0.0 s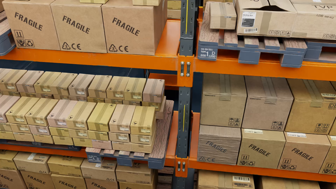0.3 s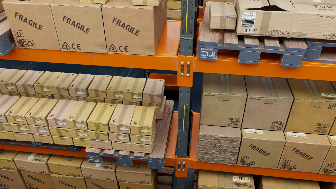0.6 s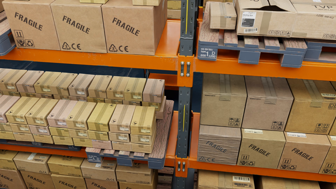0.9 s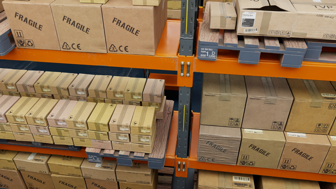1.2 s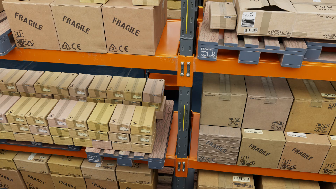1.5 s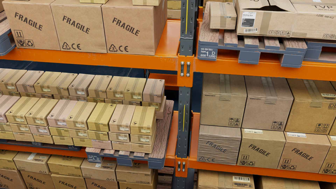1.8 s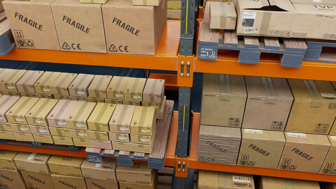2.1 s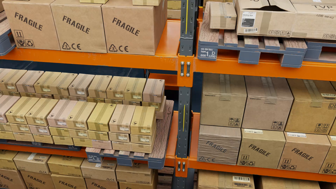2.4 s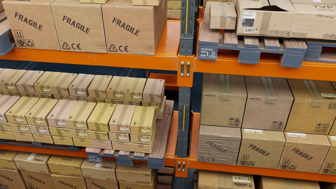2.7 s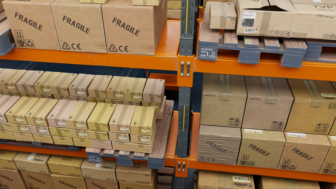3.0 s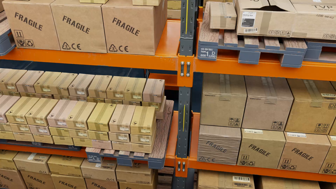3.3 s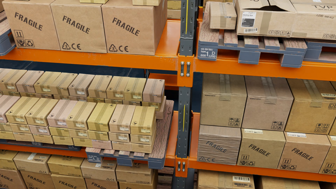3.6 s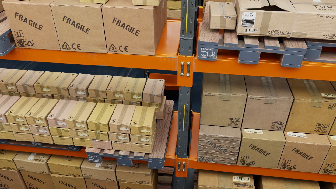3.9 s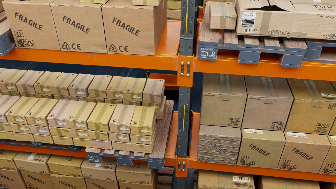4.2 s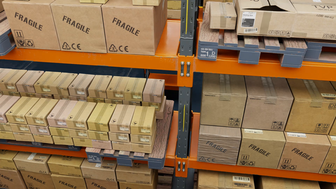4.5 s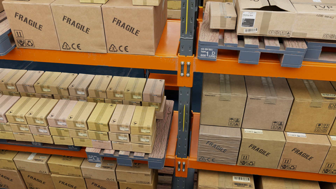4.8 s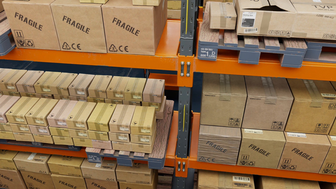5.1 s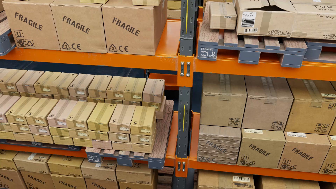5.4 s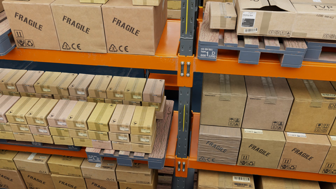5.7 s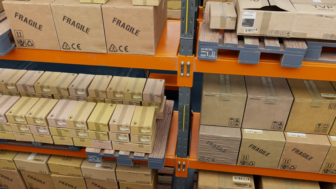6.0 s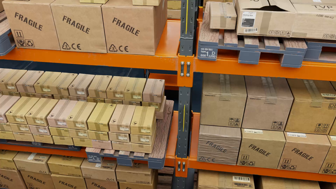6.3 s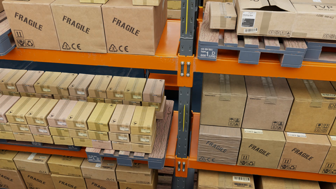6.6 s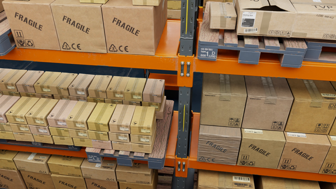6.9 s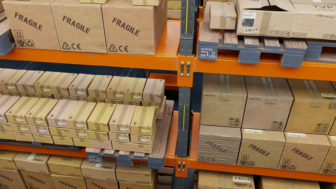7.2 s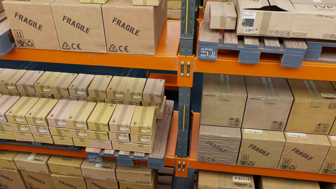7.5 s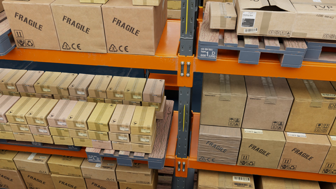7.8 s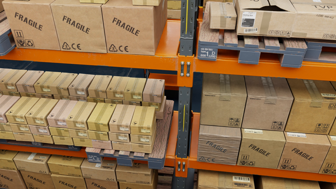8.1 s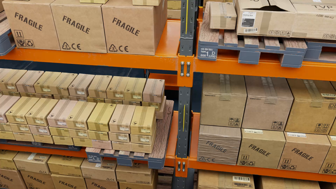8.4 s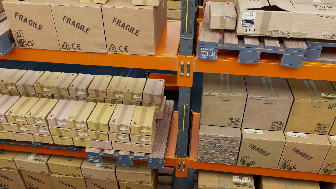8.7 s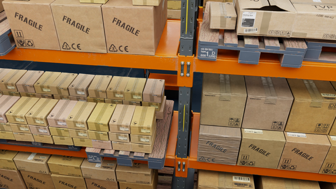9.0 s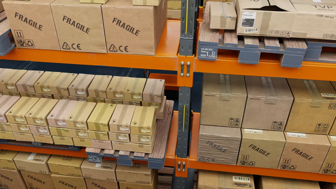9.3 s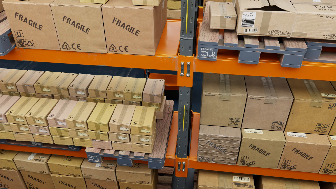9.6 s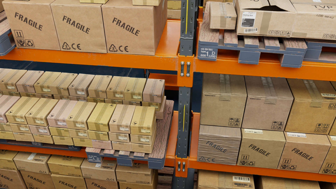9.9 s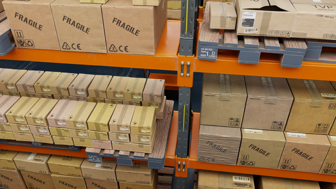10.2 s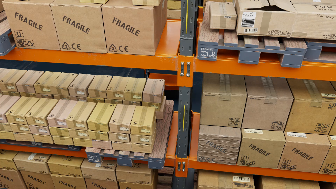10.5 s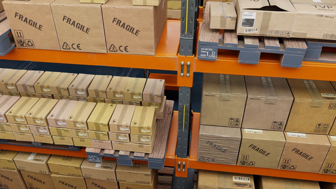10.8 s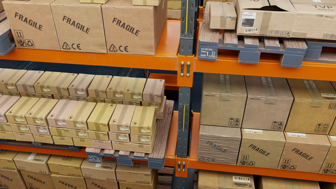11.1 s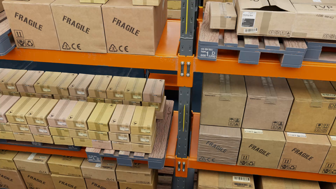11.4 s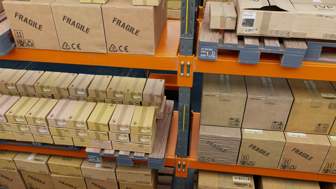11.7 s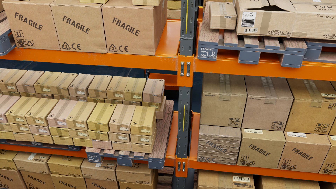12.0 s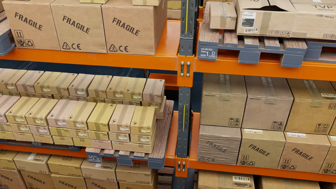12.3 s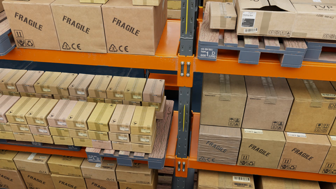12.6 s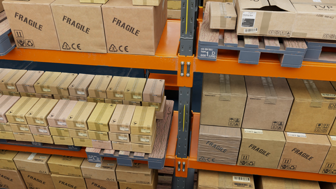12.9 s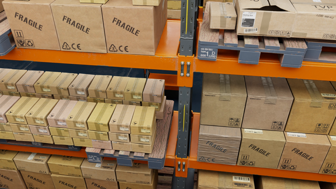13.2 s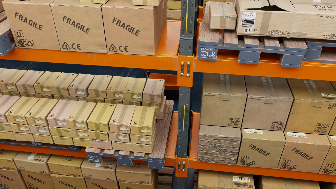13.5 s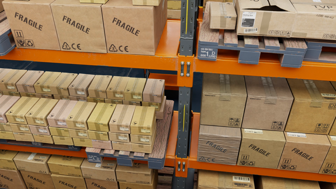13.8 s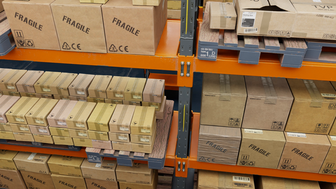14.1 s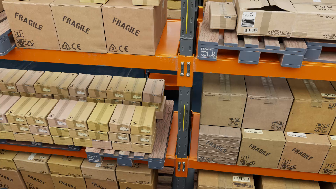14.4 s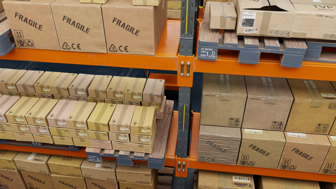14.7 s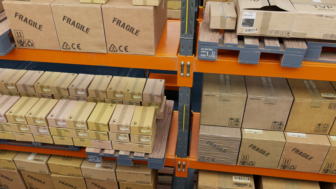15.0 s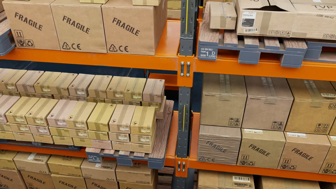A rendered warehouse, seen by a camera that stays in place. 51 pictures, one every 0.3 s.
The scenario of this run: A forklift runs into an object in its way.
